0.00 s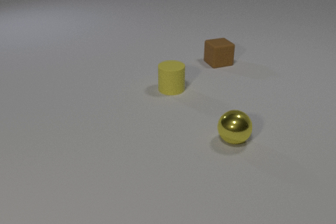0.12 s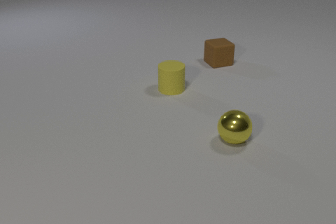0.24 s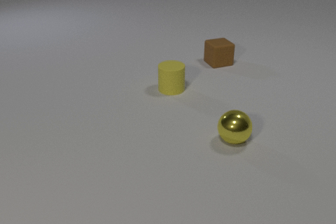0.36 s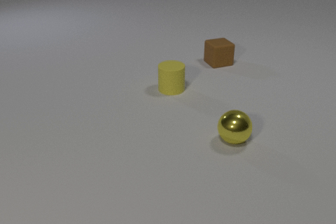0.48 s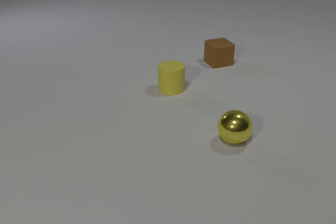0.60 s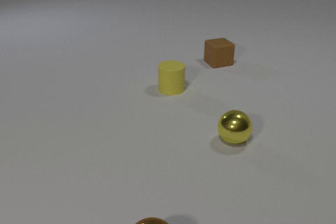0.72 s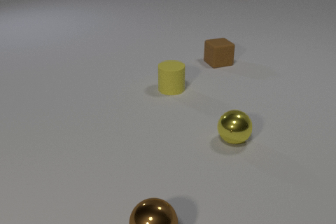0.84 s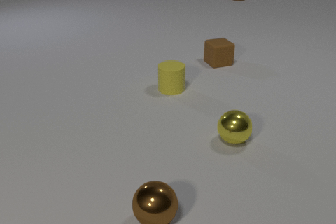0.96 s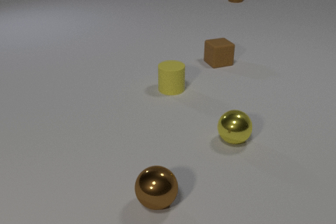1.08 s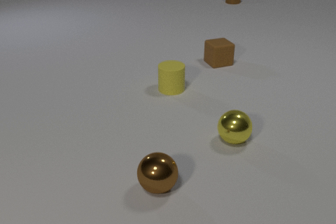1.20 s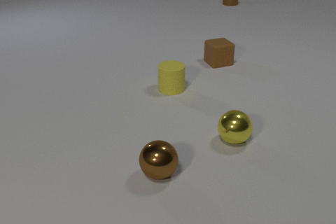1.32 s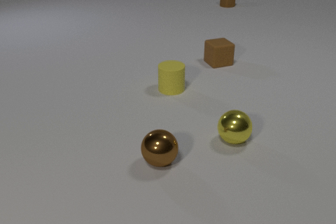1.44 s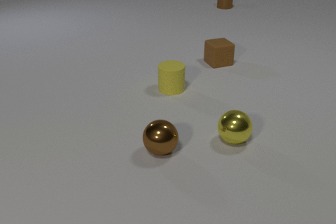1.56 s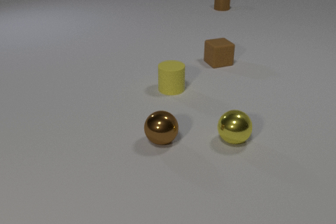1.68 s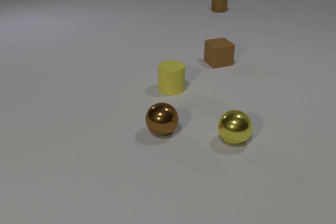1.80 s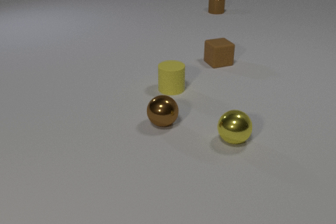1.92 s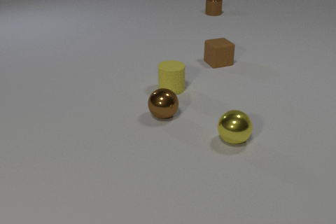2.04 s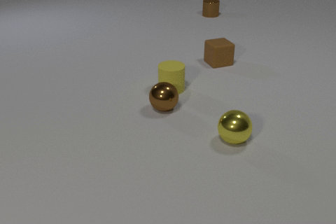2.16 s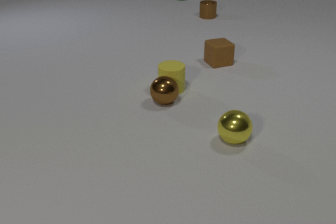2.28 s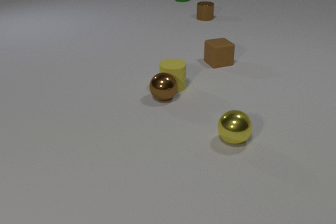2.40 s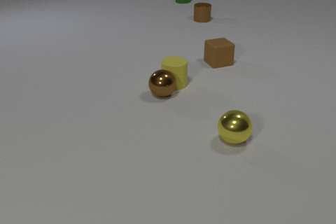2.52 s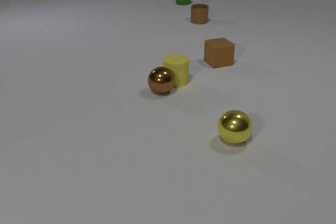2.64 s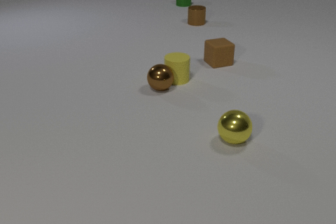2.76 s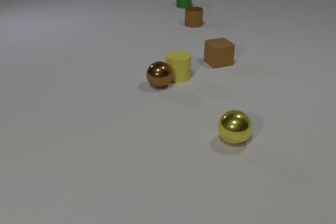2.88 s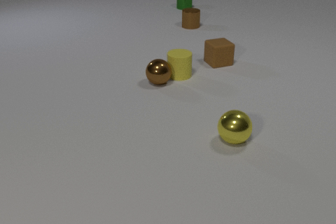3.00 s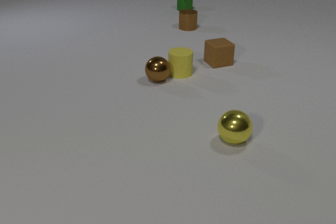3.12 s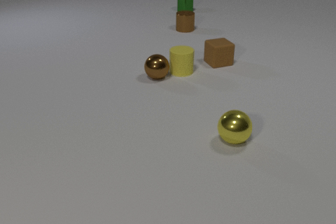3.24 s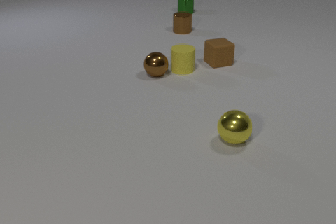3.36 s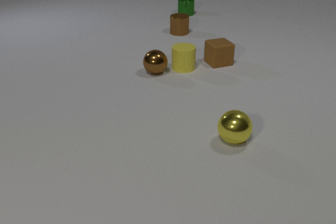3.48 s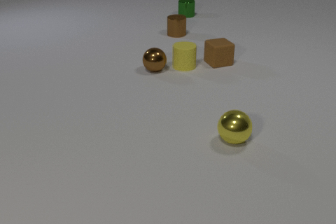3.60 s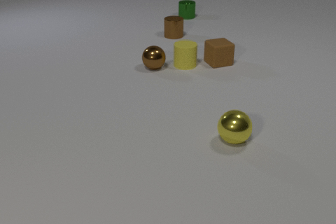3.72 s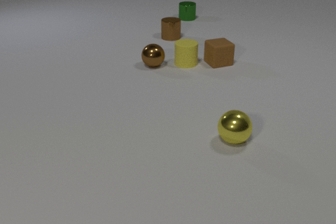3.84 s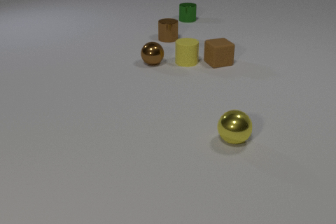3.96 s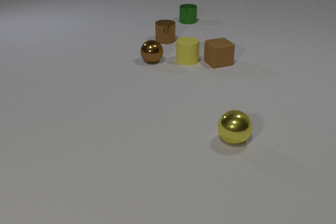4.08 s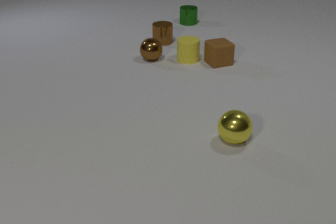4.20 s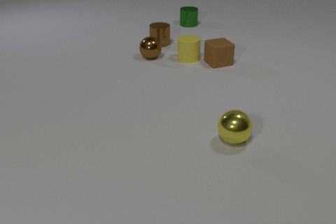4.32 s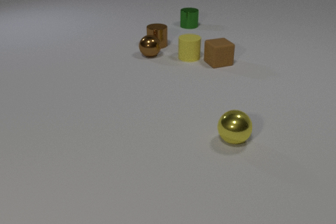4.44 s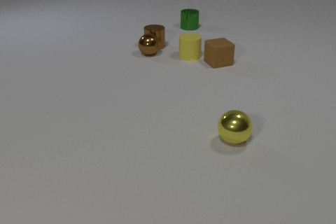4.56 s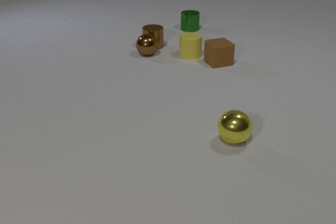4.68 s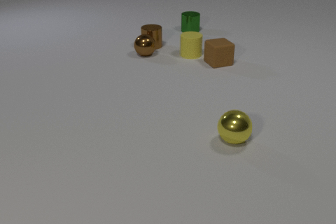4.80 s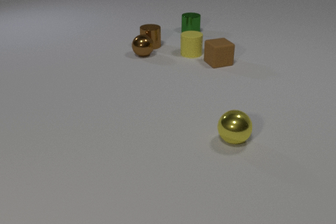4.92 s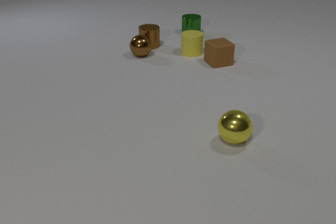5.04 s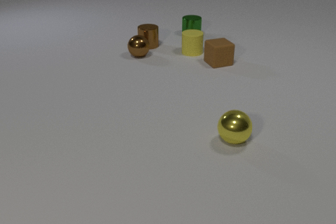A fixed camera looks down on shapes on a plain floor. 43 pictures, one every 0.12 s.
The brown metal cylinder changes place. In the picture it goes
toward the camera.
The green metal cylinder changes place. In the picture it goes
toward the camera.
0.00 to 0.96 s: The brown metal sphere comes in at the bottom edge, rolls away from the camera. The brown metal cylinder comes in at the top edge, slides toward the camera.
0.96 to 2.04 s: The brown metal sphere rolls away from the camera. The brown metal cylinder slides toward the camera and to the left. The green metal cylinder comes in at the top edge, slides toward the camera.
2.04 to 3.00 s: The brown metal sphere rolls away from the camera. The yellow rubber cylinder slides away from the camera. The brown metal cylinder slides toward the camera and to the left. The green metal cylinder slides toward the camera. The brown metal sphere and the yellow rubber cylinder collide.
3.00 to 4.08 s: The brown metal sphere rolls away from the camera. The yellow rubber cylinder slides away from the camera. The brown metal cylinder slides toward the camera and to the left. The green metal cylinder slides toward the camera.
4.08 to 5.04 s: The brown metal sphere rolls to the left and away from the camera. The yellow rubber cylinder slides away from the camera. The brown metal cylinder slides to the left and toward the camera. The green metal cylinder slides toward the camera. The brown metal sphere and the brown metal cylinder collide.
How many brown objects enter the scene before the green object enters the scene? 2.
Are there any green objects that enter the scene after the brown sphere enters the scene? yes.
What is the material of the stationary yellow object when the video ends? metal.
